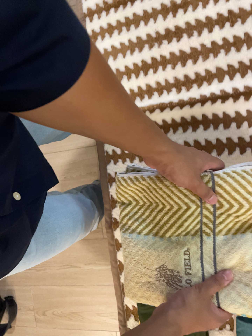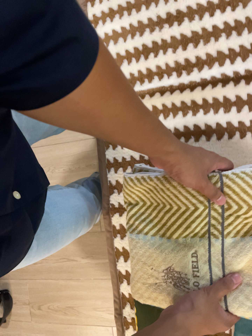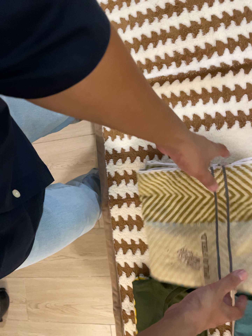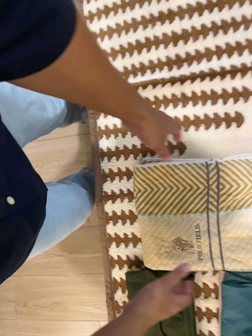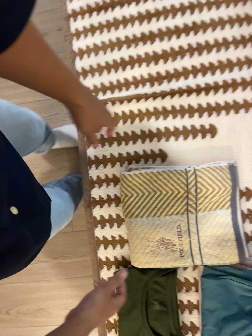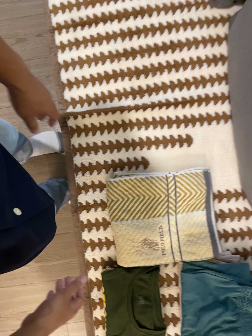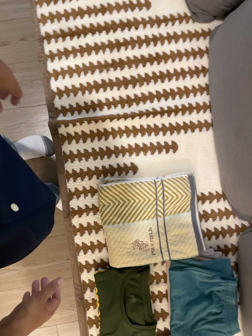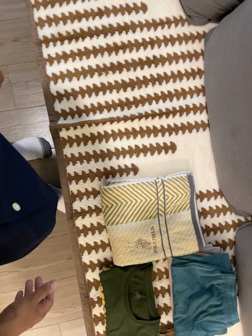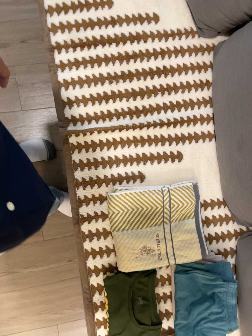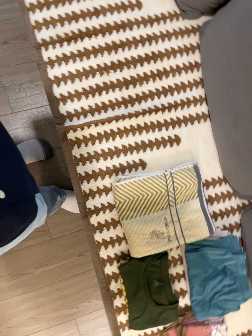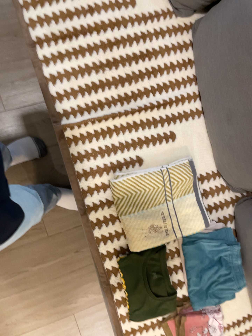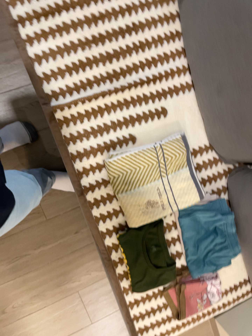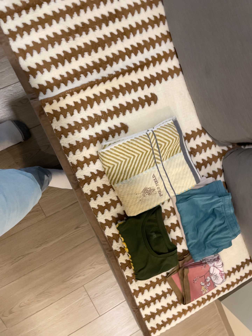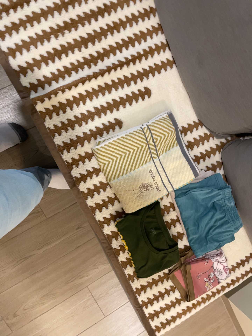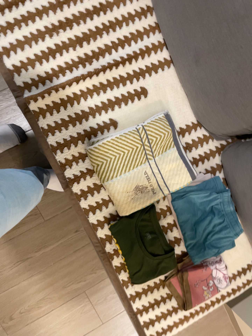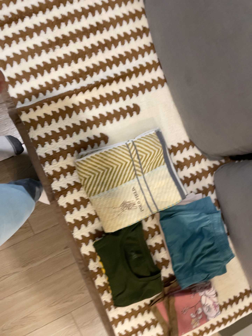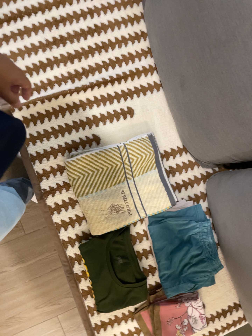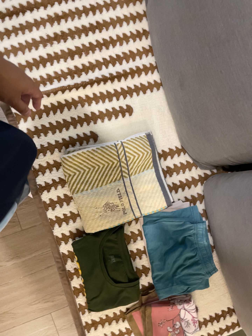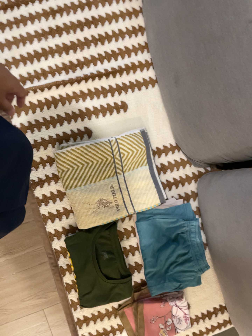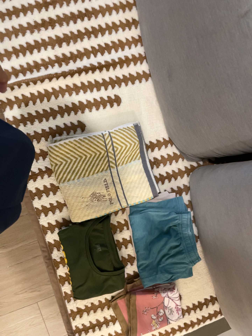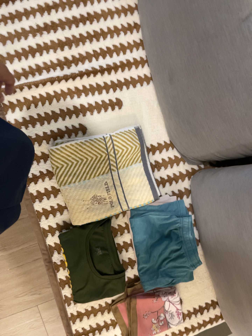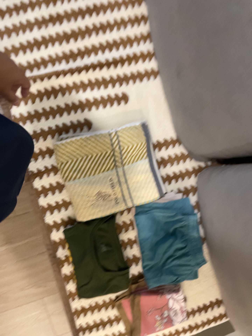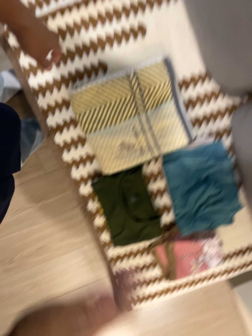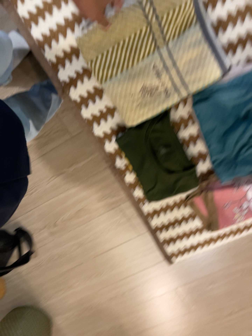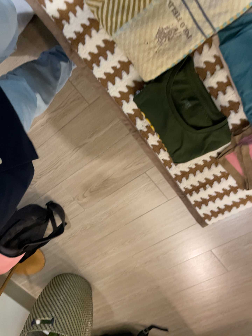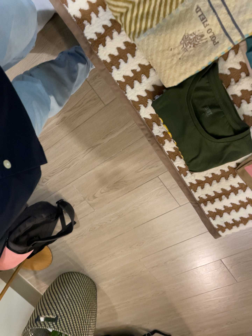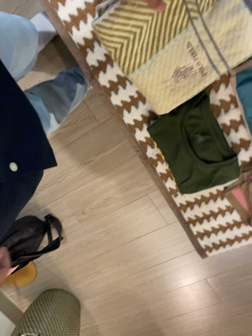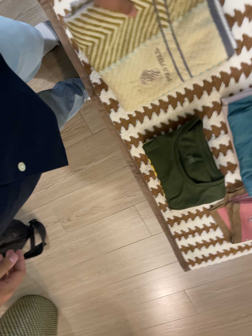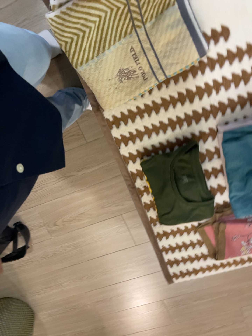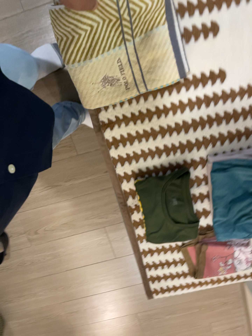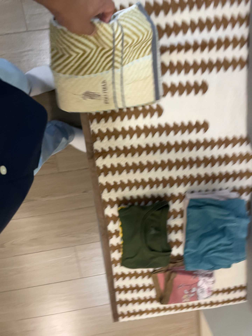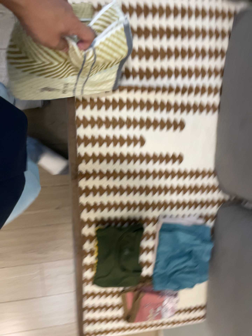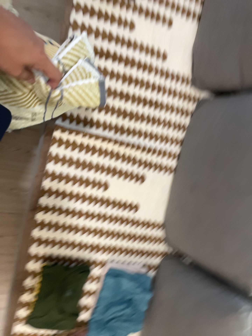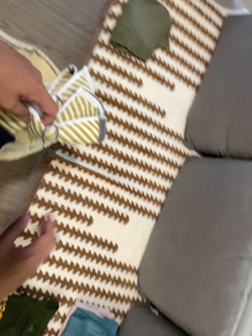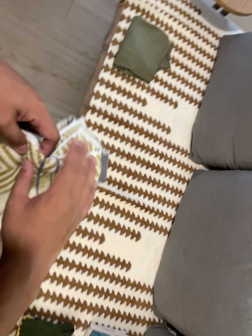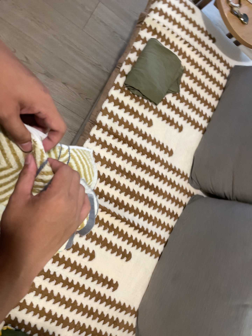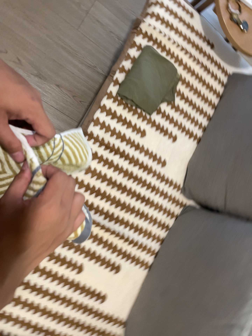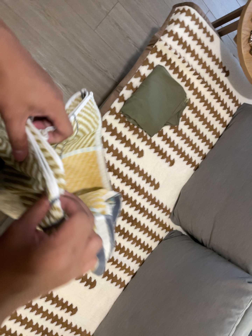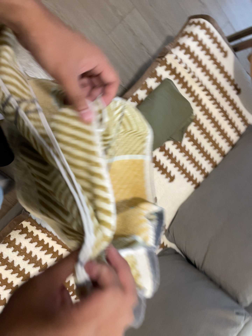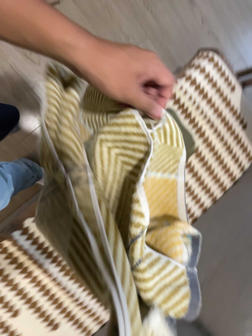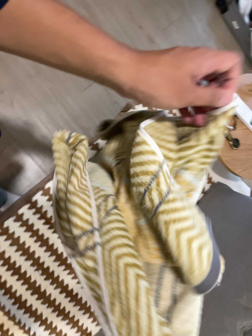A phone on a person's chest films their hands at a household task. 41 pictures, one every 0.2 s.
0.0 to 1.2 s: The camera pans to its right by about 20 degrees. It travels backward and to its left, about 20 cm, so what stands in front gets smaller.
1.2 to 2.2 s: The camera travels to its left and backward, about 14 cm. Its aim tips toward the bottom of its view by about 10 degrees, and the scene shifts upward. It rolls about its line of sight by about 10 degrees, and the scene rotates counterclockwise.
2.2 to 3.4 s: The camera travels to its right, about 24 cm, so close, fixed things drift to the left.
3.4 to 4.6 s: The scene slides to the right, as the camera pans about 15 degrees to its left. It travels forward, about 14 cm, so what stands in front looms larger. Its aim tips toward the bottom of its view by about 20 degrees, and the scene shifts upward. It rolls about its line of sight by about 10 degrees, and the scene rotates counterclockwise.
4.6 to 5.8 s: The camera travels to its left and toward the top of its view, about 20 cm. It rolls about its line of sight by about 15 degrees, and the scene rotates clockwise.
5.8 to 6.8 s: The camera pans to its right by about 30 degrees. It travels backward and to its left, about 34 cm. Its aim tips toward the top of its view by about 30 degrees, and the scene shifts downward. It rolls about its line of sight by about 30 degrees, and the scene rotates clockwise.
6.8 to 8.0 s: The camera travels toward the top of its view and to its right, about 36 cm, so close, fixed things drift downward. Its aim tips toward the top of its view by about 10 degrees, and the scene shifts downward. It rolls about its line of sight by about 25 degrees, and the scene rotates clockwise.
The film runs forward here.
